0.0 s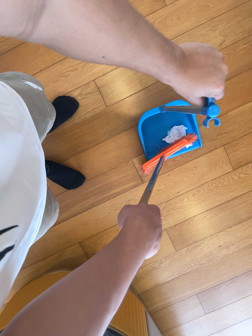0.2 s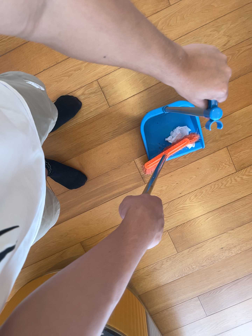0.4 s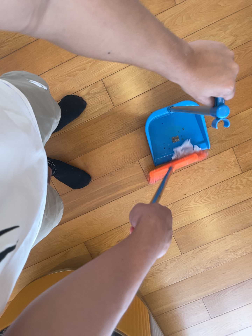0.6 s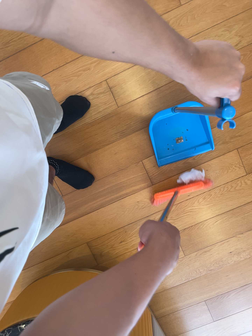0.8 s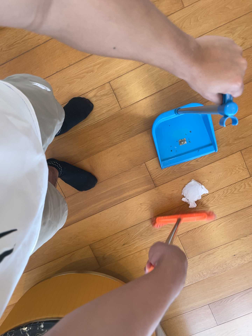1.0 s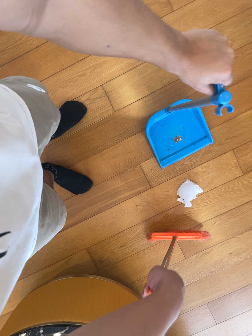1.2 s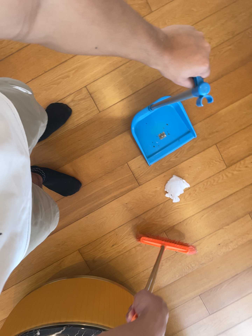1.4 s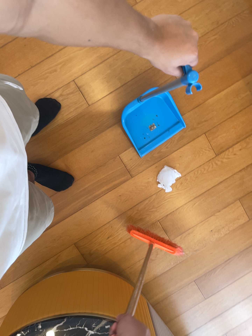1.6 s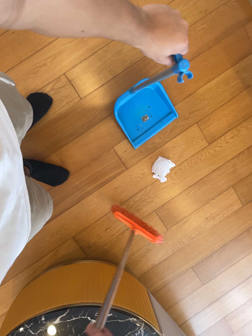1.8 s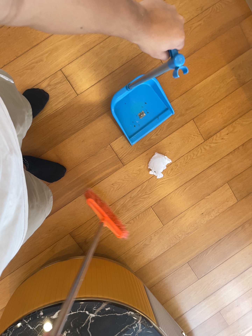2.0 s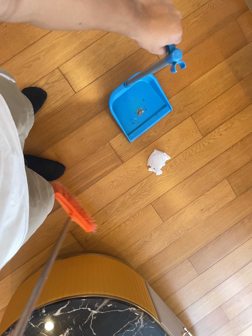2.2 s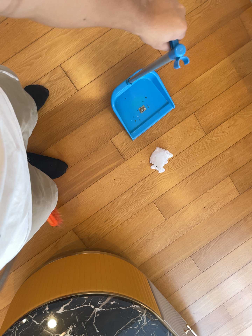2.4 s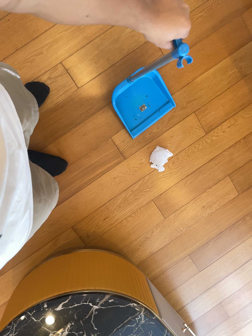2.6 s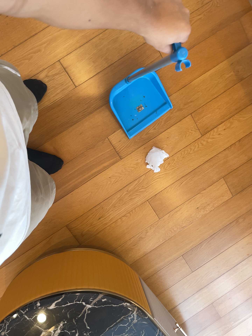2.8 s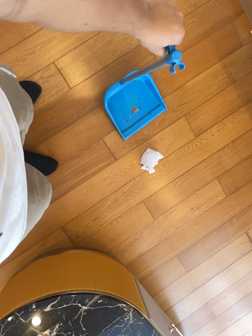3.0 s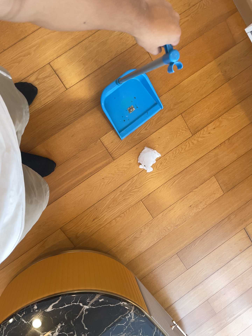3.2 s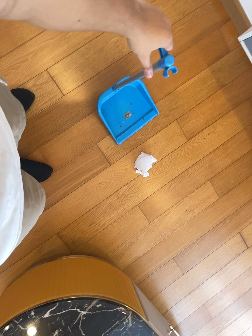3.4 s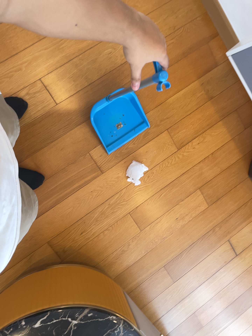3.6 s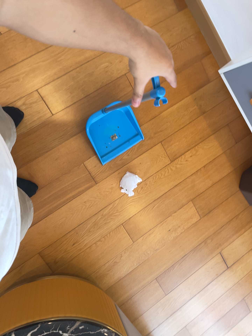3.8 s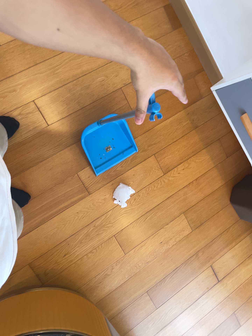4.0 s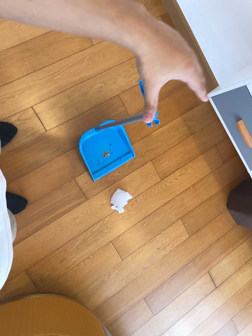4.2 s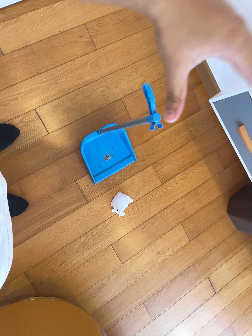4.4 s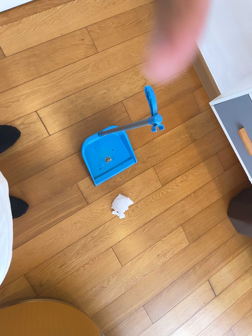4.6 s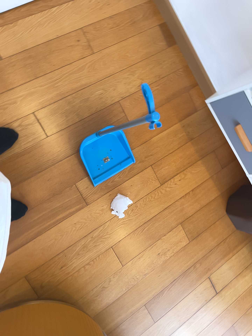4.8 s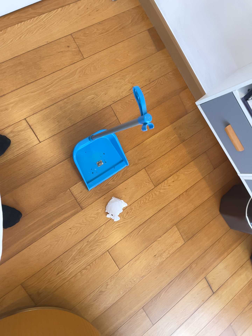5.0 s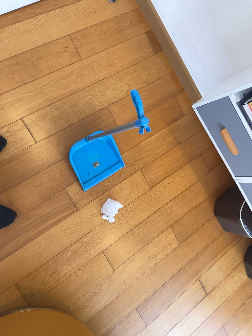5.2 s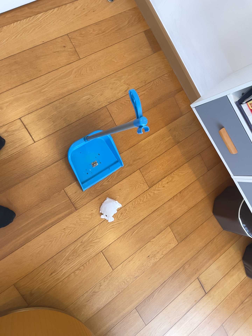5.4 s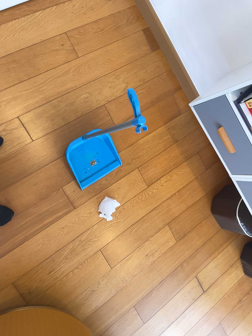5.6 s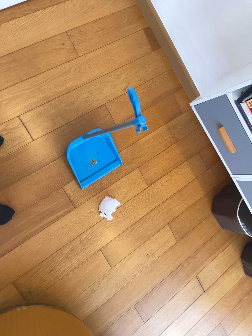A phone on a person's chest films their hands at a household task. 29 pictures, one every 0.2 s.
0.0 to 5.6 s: The camera pans to its right by about 20 degrees. It travels backward, to its left and toward the bottom of its view, about 18 cm, so what stands in front gets smaller. Its aim tips toward the top of its view by about 10 degrees.
The film runs backward here.
